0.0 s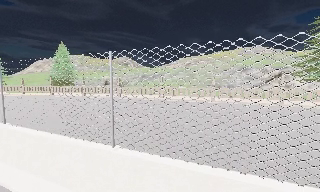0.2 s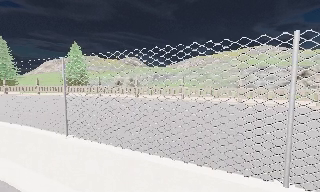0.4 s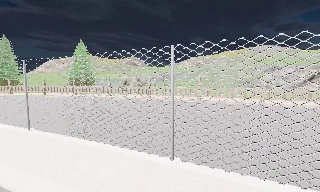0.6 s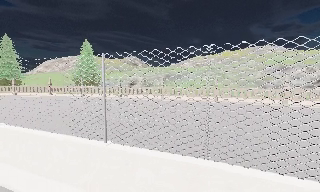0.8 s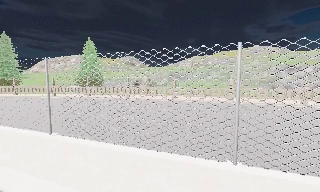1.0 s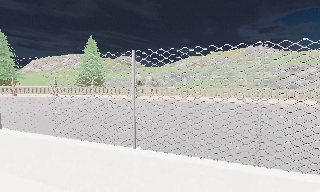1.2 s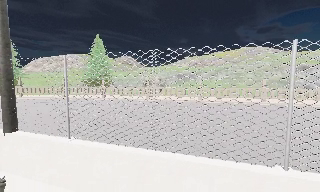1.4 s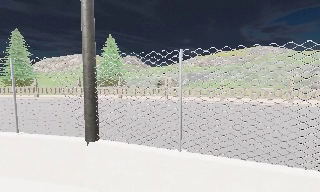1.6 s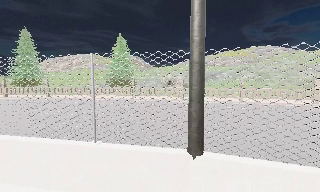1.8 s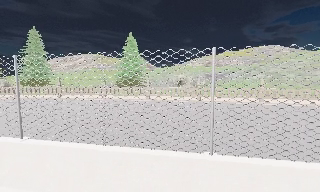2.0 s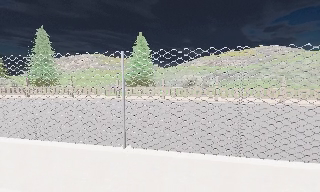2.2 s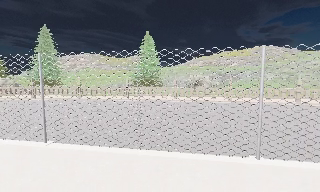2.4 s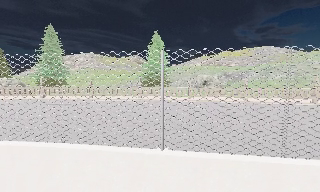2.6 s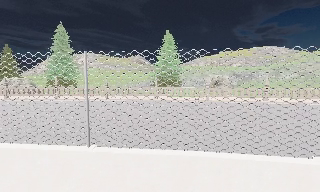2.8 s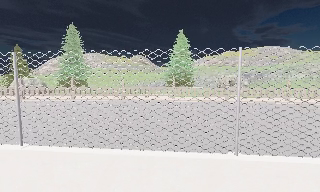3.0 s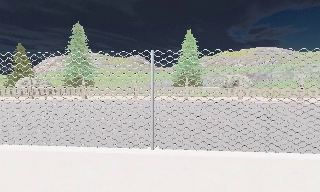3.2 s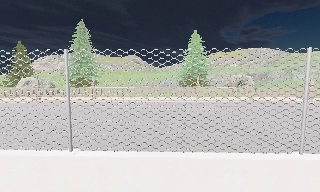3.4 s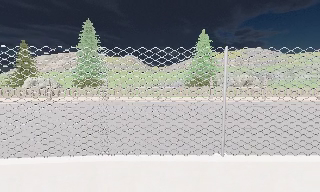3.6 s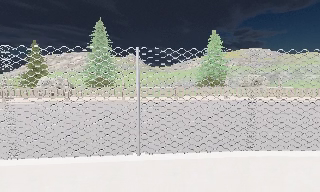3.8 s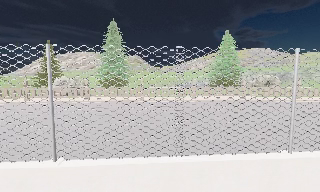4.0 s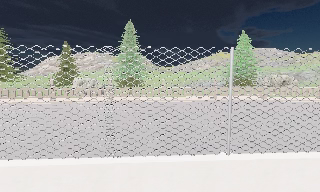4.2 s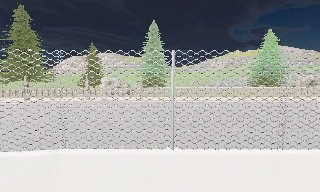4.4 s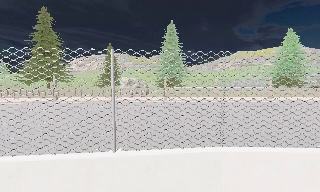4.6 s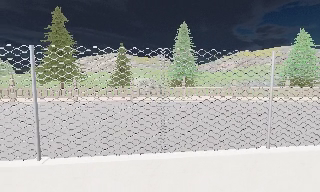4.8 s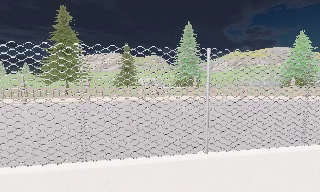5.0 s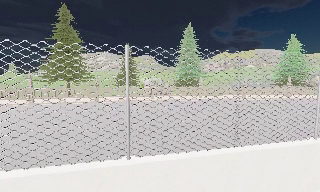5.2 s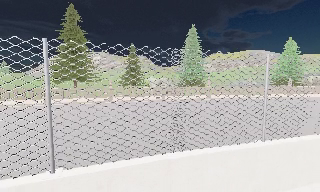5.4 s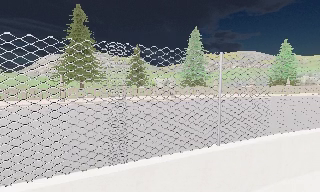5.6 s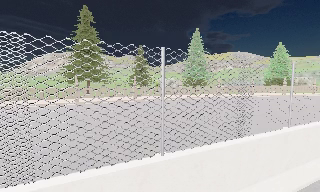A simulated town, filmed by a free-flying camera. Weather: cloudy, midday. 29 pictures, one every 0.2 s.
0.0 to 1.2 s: The camera travels to its left and forward, about 12 m, so close, fixed things drift to the right.
1.2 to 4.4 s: The camera travels to its left, about 35 m, so close, fixed things drift to the right.
4.4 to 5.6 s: The camera pans to its right, which is clockwise from overhead, by about 15 degrees. It travels to its left, about 14 m, so close, fixed things drift to the right.
The film runs backward here.
